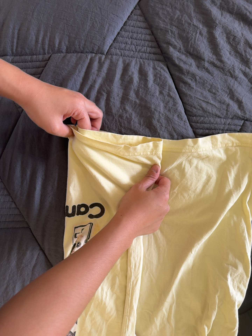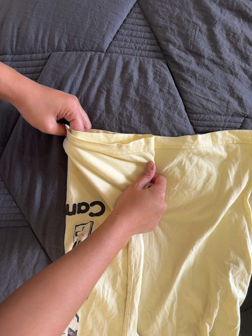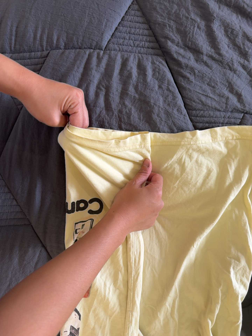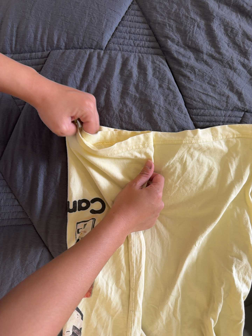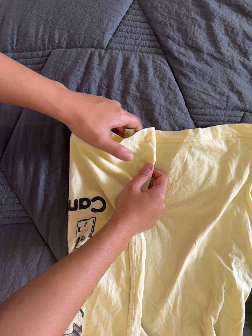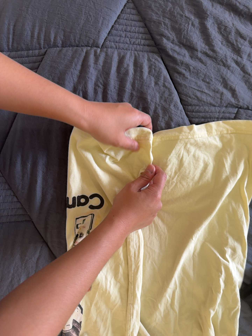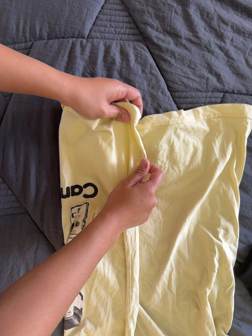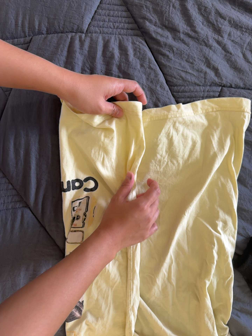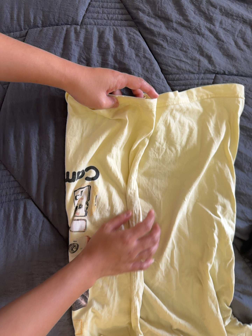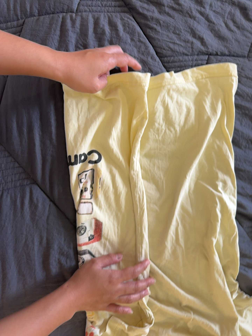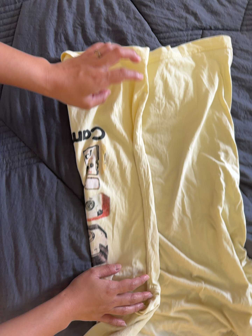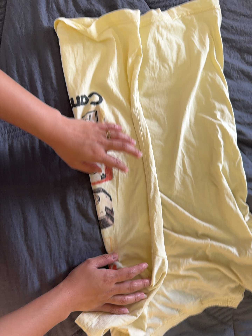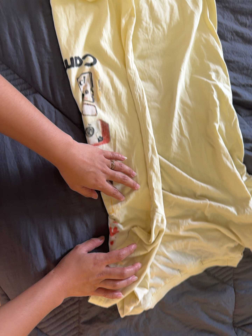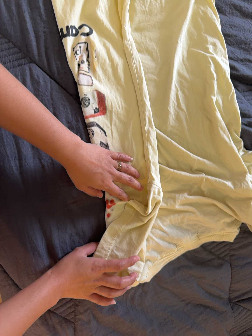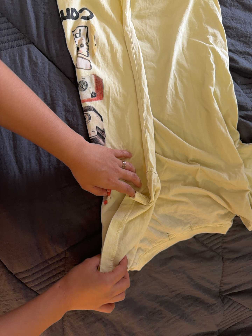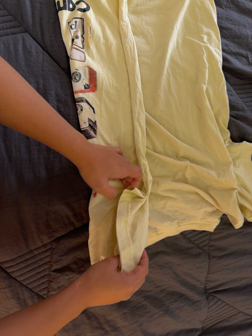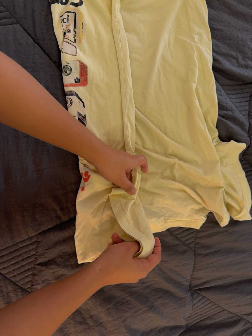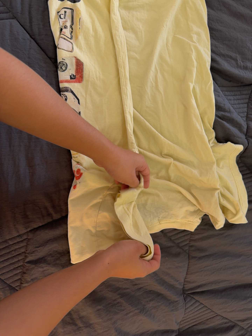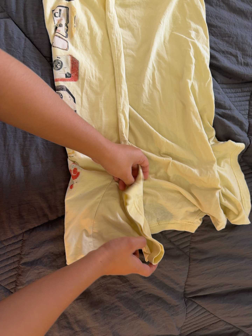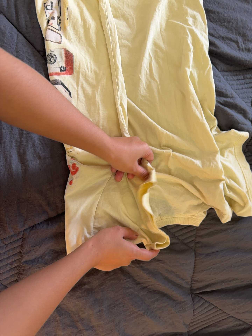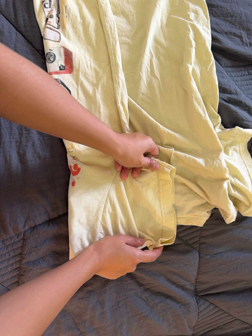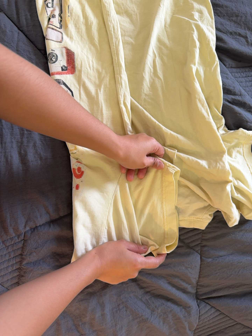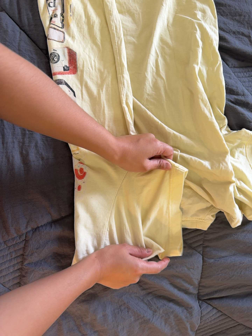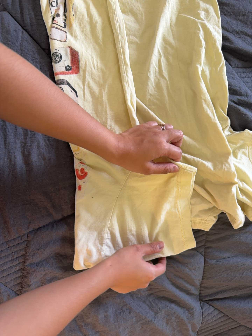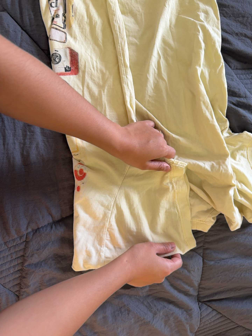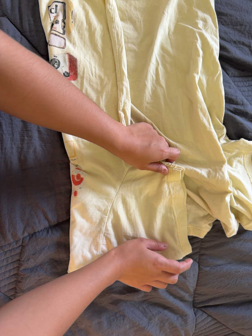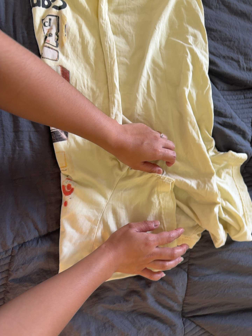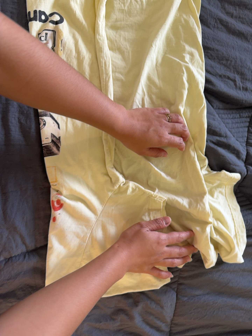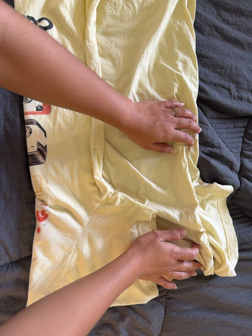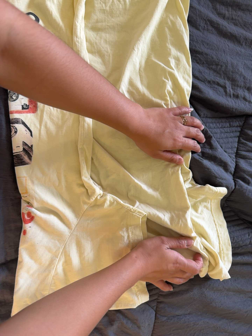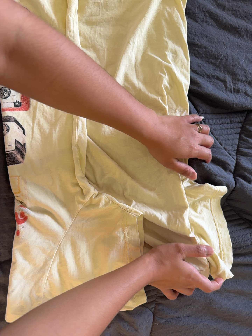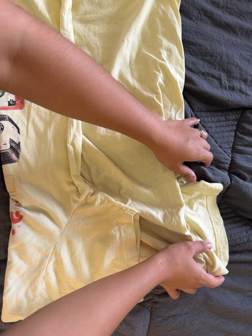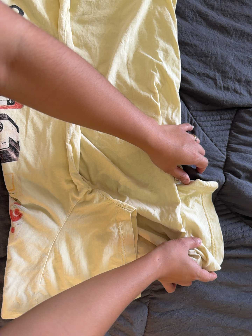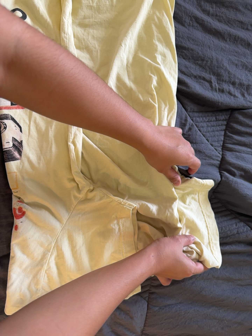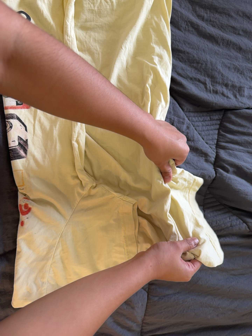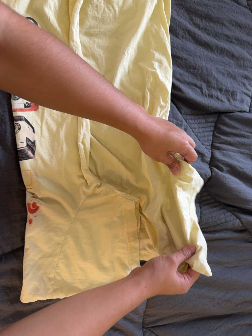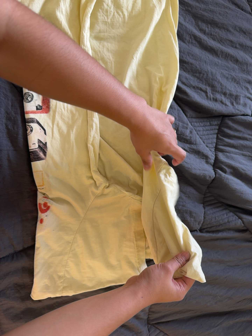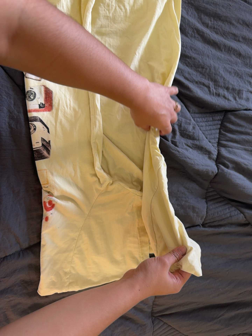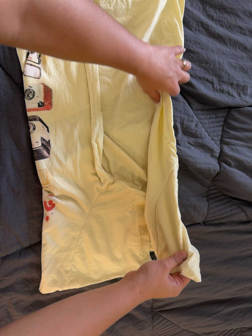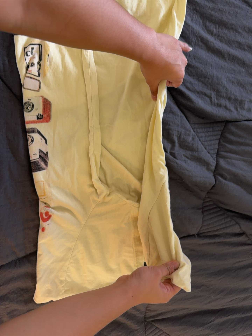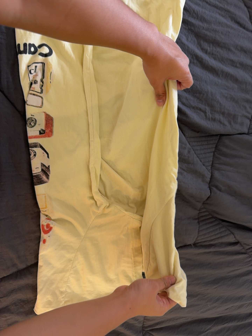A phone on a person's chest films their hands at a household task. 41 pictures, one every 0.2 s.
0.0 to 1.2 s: The camera shifts only a little, or ends up much as it began.
1.2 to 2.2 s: The camera travels toward the bottom of its view, about 18 cm, so close, fixed things drift upward. It rolls about its line of sight by about 15 degrees, and the scene rotates counterclockwise.
2.2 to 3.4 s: The camera travels toward the bottom of its view, about 16 cm, so close, fixed things drift upward.
3.4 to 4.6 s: The camera shifts only a little, or ends up much as it began.
4.6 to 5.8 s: The camera travels to its right and toward the top of its view, about 10 cm, so close, fixed things drift to the left.
5.8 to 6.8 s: The camera shifts only a little, or ends up much as it began.
6.8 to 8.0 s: The camera travels toward the top of its view, to its left and backward, about 12 cm.
The film runs forward here.
